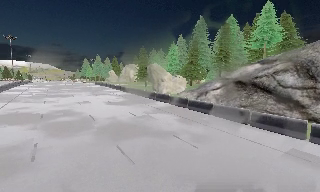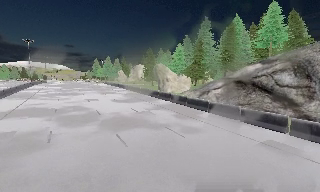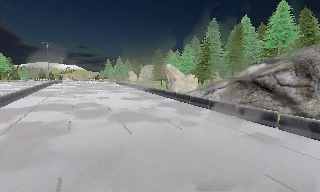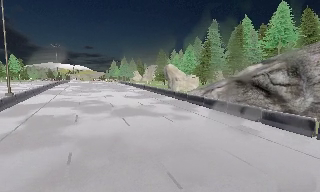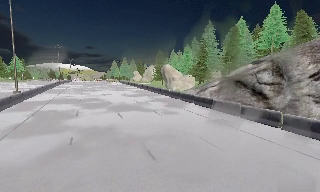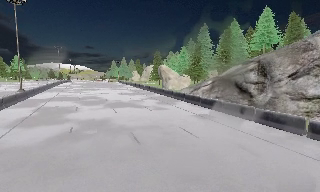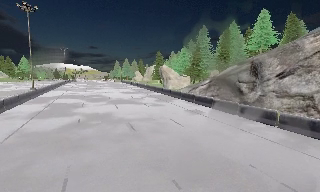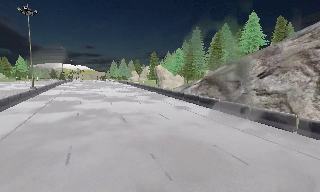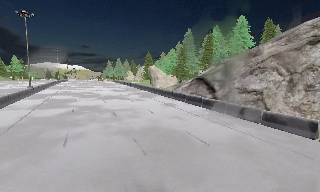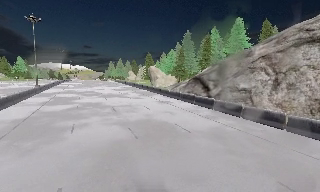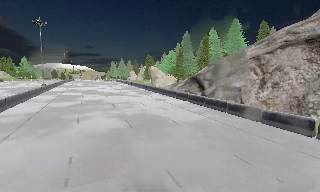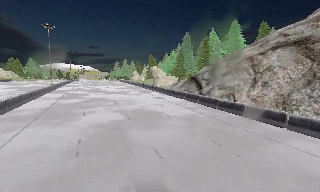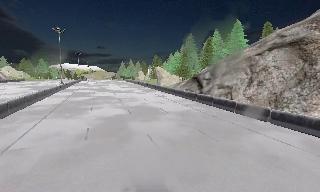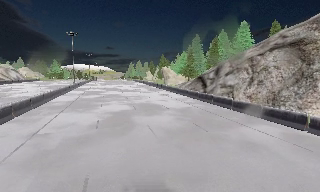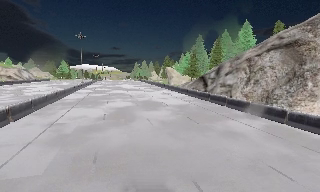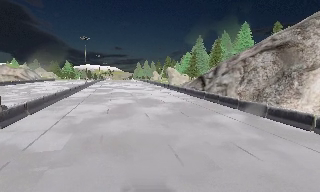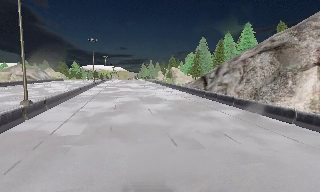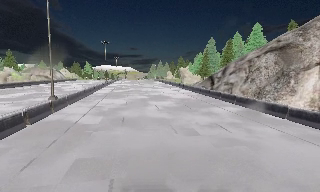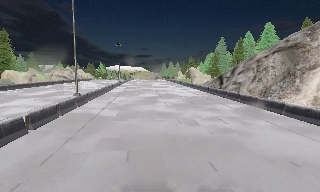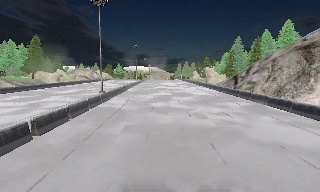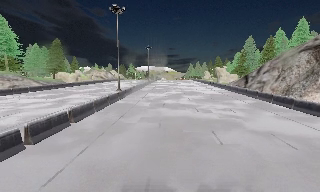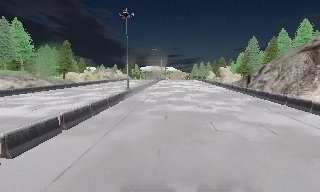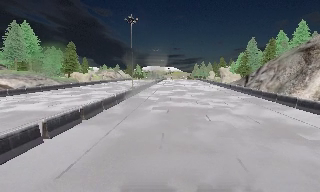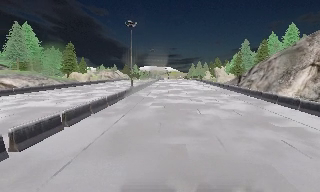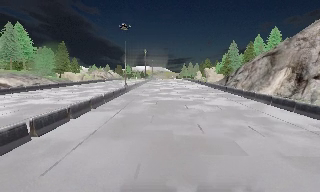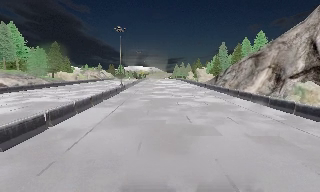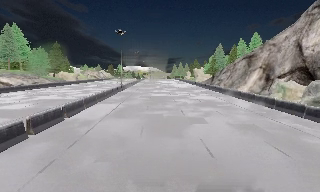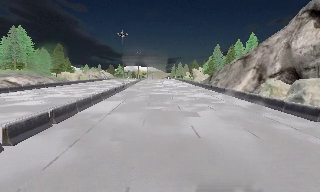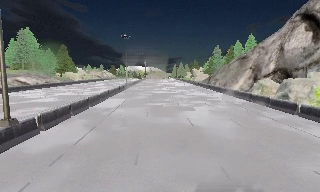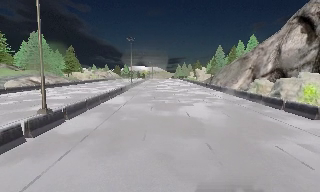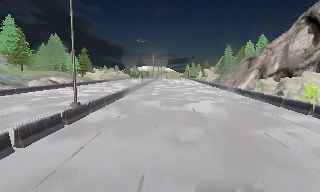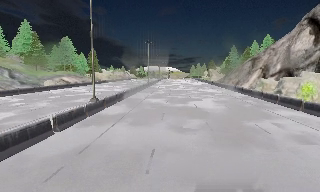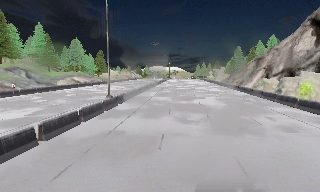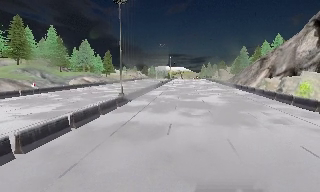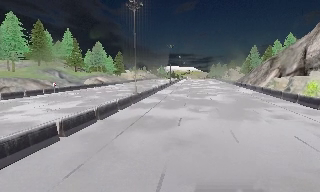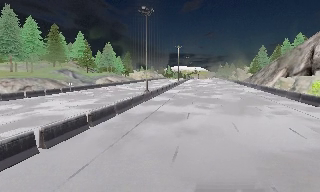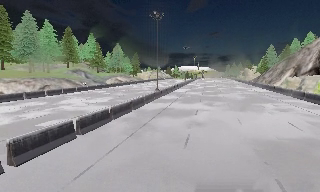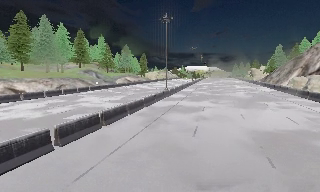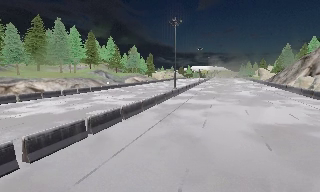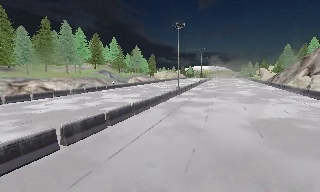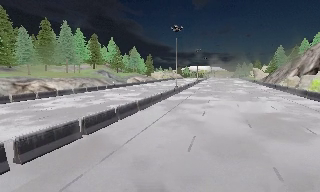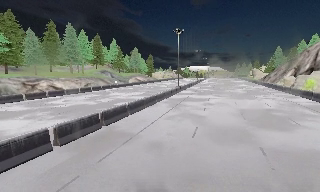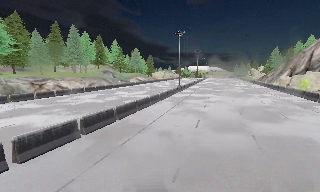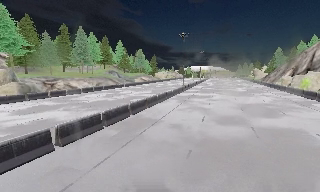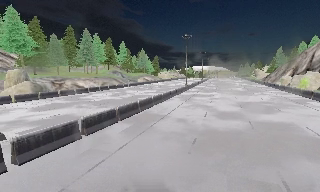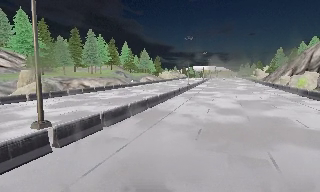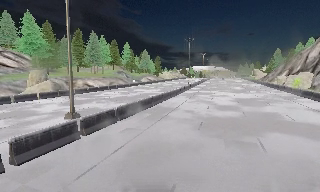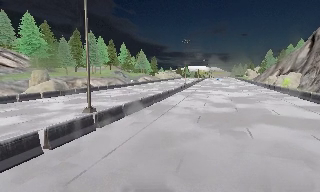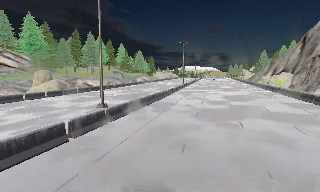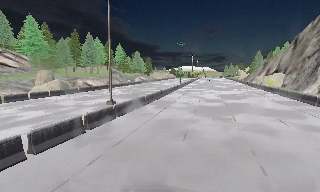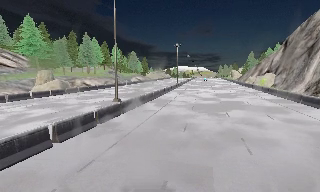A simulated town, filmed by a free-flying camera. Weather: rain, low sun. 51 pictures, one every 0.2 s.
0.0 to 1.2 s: The camera pans to its left, which is counterclockwise from overhead, by about 10 degrees. It travels backward and to its right, about 11 m, so what stands in front gets smaller.
1.2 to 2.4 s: The camera travels backward and to its right, about 12 m, so what stands in front gets smaller.
2.4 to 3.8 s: The camera pans to its left, which is counterclockwise from overhead, by about 20 degrees. It travels backward, about 13 m, so what stands in front gets smaller.
3.8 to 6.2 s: The camera travels backward, about 25 m, so what stands in front gets smaller.
6.2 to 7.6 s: The camera pans to its left, which is counterclockwise from overhead, by about 15 degrees. It travels backward, about 13 m, so what stands in front gets smaller.
7.6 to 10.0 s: The camera travels backward, about 20 m, so what stands in front gets smaller.
The film runs backward here.
